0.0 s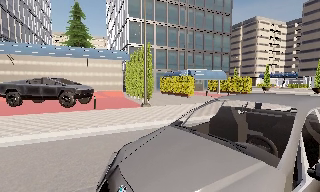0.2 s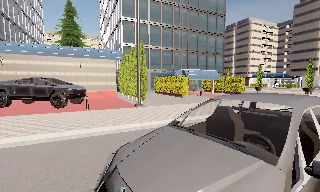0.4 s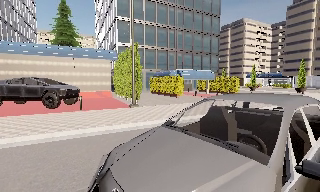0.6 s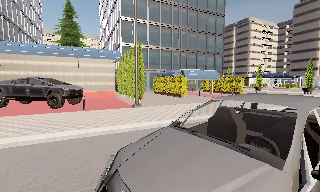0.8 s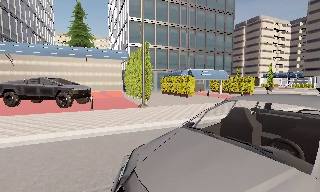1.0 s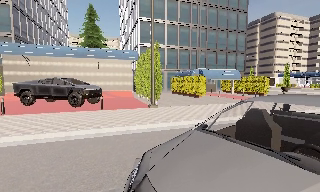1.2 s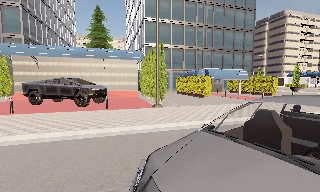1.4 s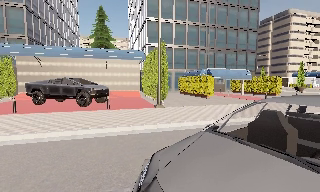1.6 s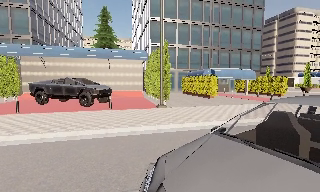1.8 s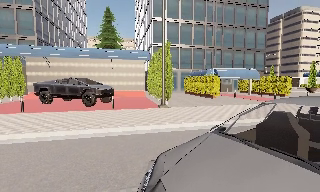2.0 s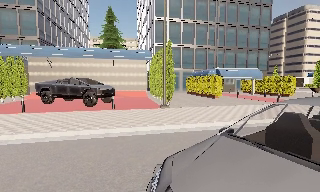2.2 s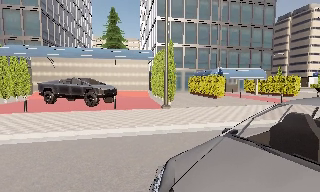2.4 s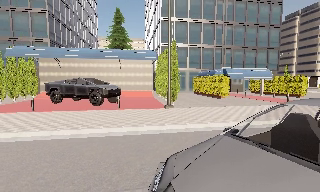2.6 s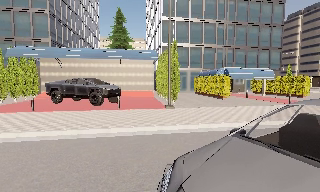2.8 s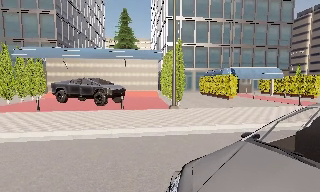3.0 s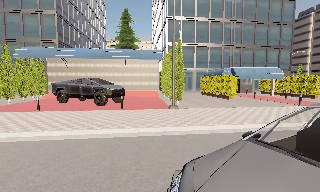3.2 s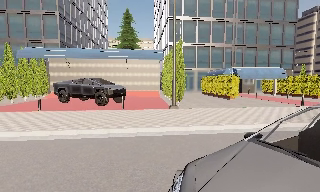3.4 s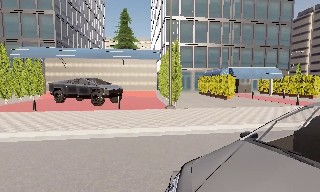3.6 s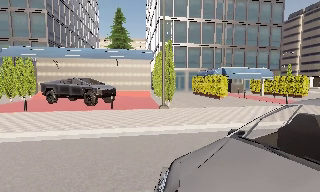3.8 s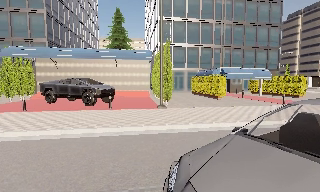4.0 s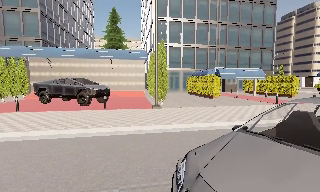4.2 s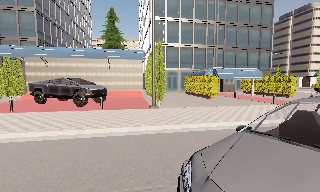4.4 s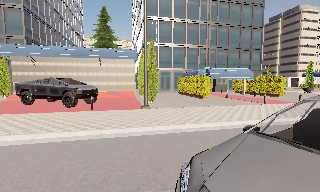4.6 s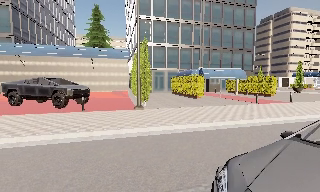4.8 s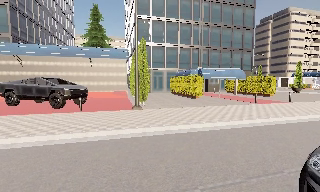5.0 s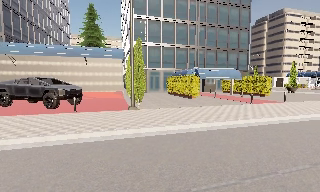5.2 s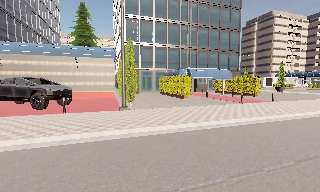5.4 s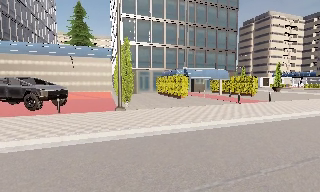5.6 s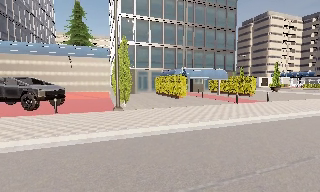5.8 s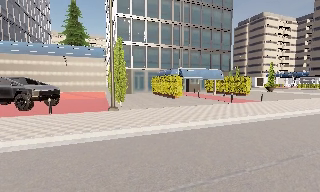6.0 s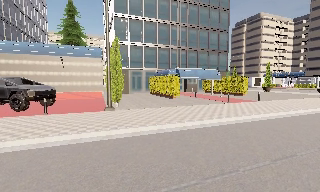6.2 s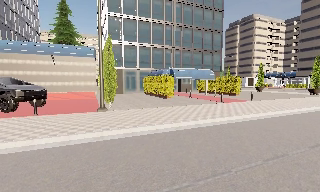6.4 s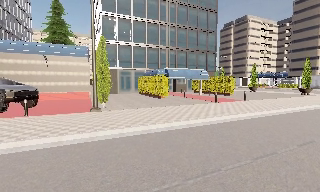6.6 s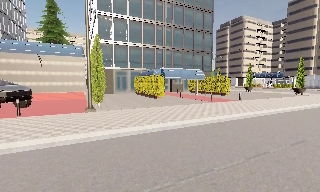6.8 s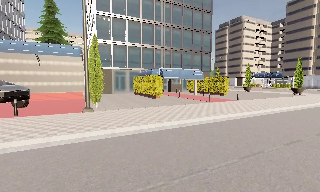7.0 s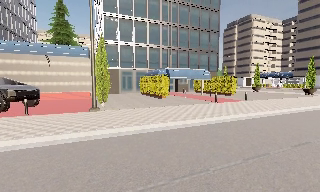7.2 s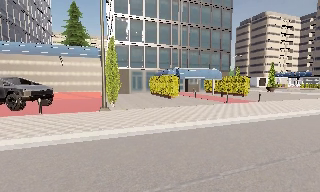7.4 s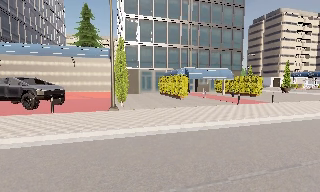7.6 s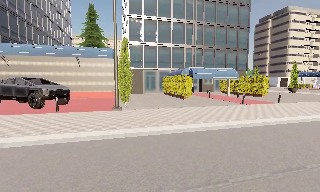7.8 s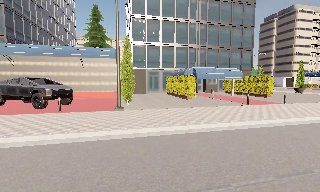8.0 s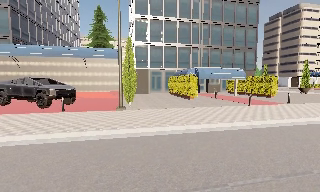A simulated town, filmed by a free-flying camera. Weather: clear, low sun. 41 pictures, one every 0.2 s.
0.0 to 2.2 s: The camera pans to its left, which is counterclockwise from overhead, by about 10 degrees. It travels to its right and forward, about 1 m.
2.2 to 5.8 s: The camera travels to its right, about 1.5 m, so close, fixed things drift to the left.
5.8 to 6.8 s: The camera shifts only a little, or ends up much as it began.
6.8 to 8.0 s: The camera swings to its left by about 15 degrees, and the scene slides to the right. It travels to its right, about 0.5 m.
The film runs backward here.
